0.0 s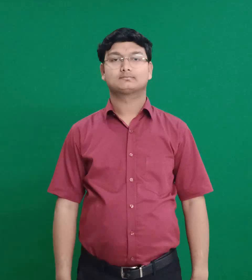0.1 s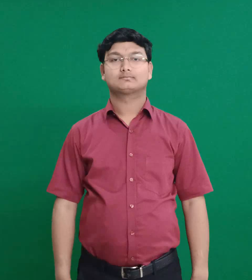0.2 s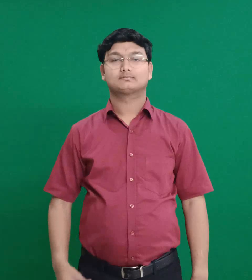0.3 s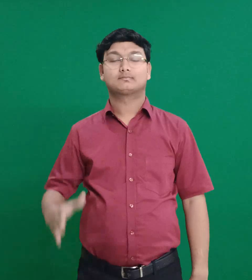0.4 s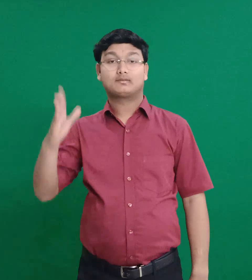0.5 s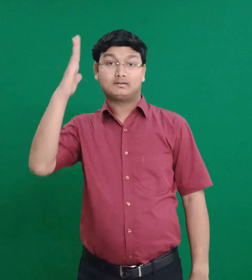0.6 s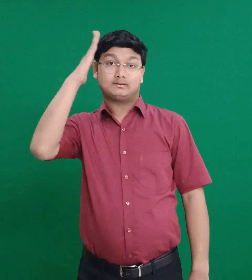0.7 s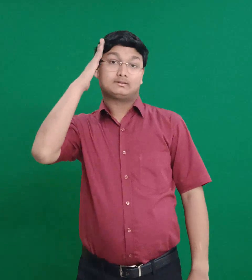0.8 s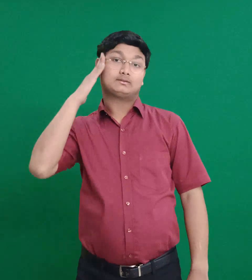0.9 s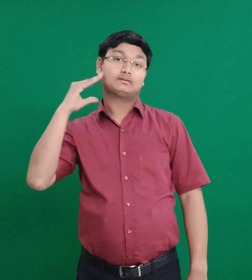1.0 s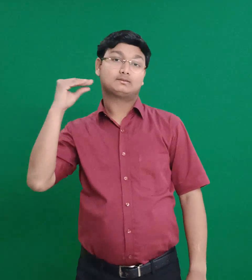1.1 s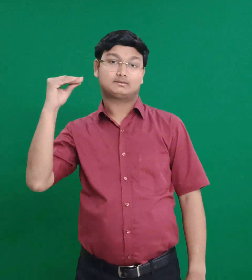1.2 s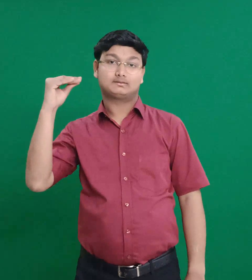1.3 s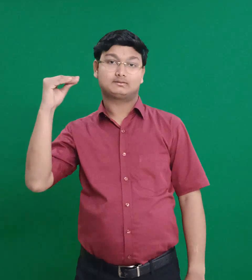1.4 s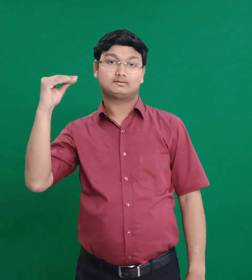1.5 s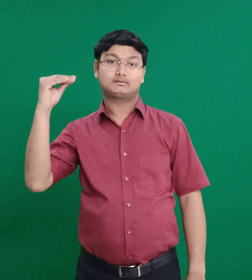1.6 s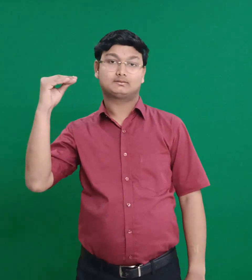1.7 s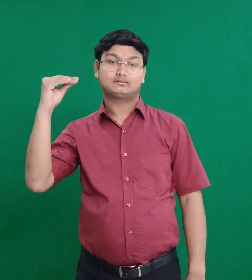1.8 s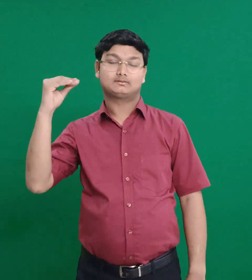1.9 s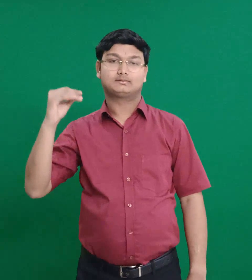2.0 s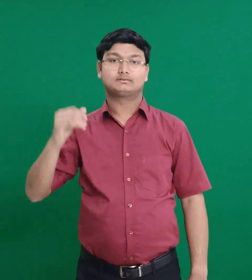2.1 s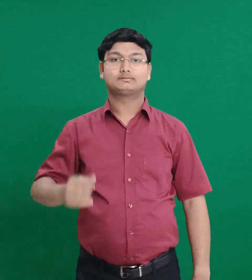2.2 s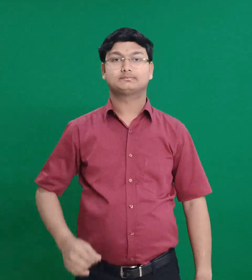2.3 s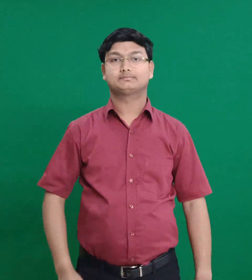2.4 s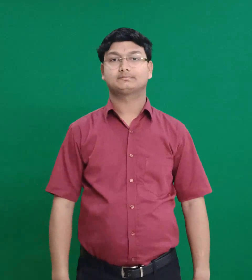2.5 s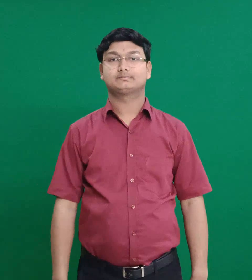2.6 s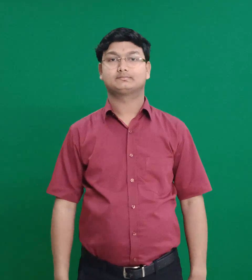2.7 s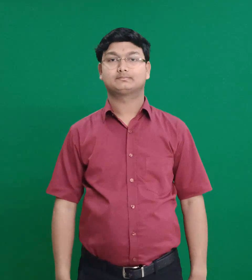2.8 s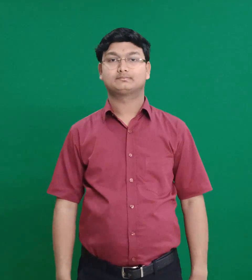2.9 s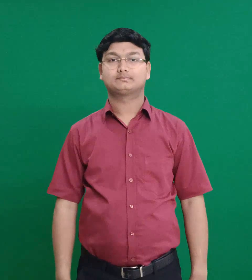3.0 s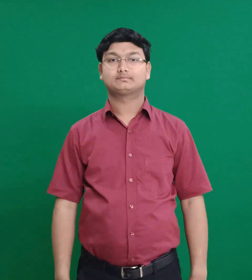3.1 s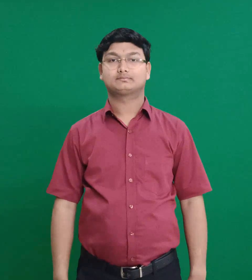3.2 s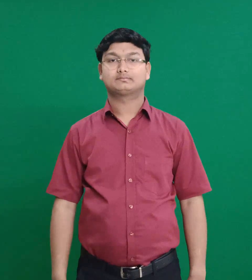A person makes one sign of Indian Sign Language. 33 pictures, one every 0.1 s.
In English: apphia
